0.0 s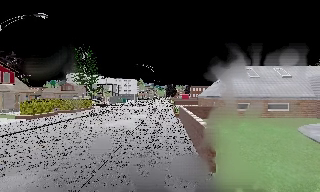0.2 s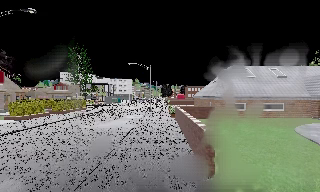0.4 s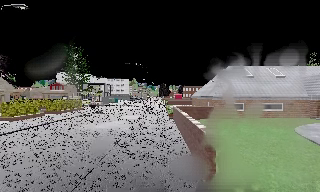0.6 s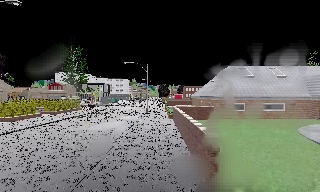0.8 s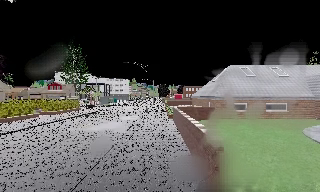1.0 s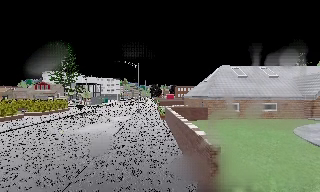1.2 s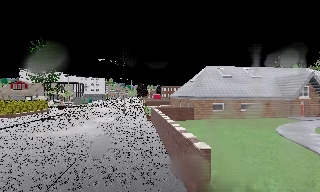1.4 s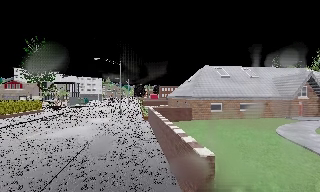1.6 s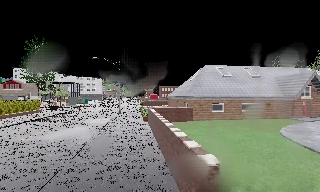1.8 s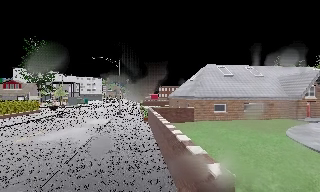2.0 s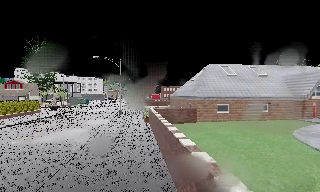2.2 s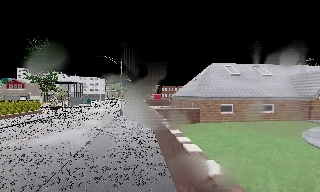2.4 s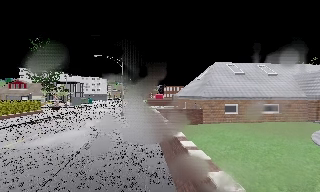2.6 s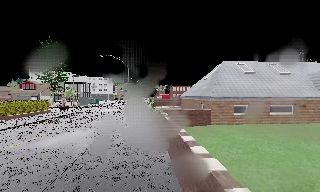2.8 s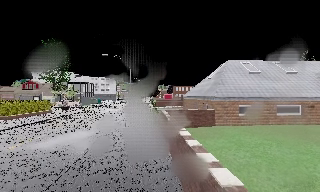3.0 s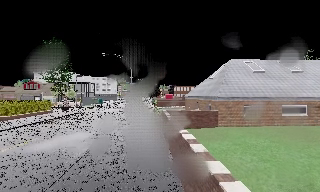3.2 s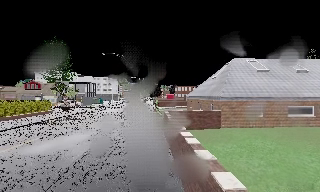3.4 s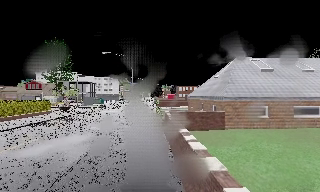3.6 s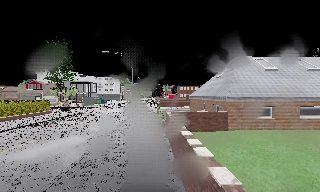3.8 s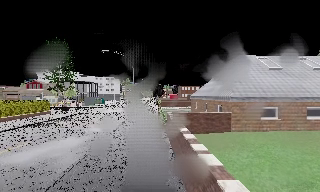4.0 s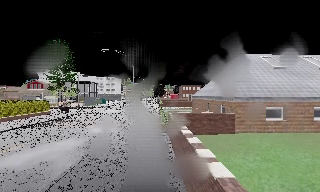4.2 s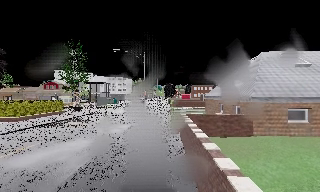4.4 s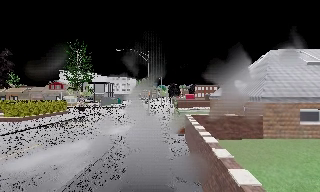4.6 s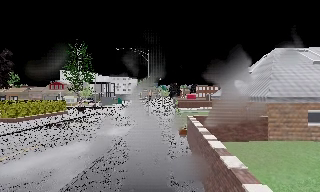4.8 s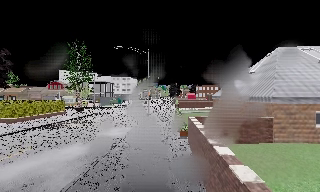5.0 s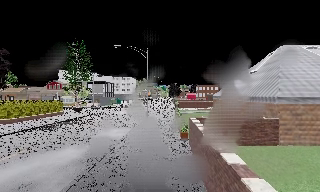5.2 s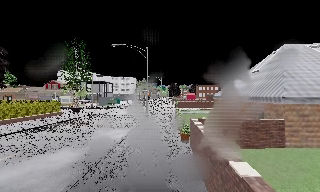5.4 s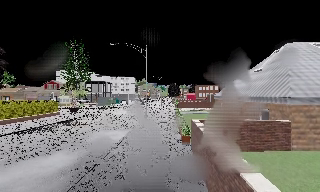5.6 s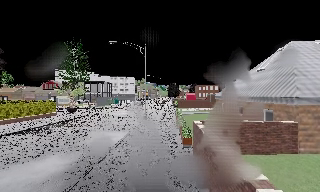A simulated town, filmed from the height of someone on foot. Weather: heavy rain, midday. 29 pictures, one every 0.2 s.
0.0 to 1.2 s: The scene slides to the left, as the camera pans about 10 degrees to its right. It travels forward, about 2 m, so what stands in front looms larger.
1.2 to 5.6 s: The scene slides to the right, as the camera pans about 10 degrees to its left. It travels forward, about 9 m, so what stands in front looms larger.
The film runs forward here.
